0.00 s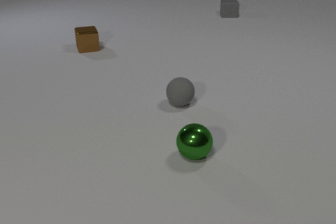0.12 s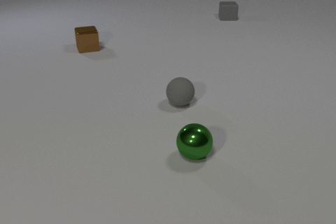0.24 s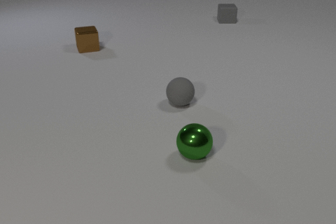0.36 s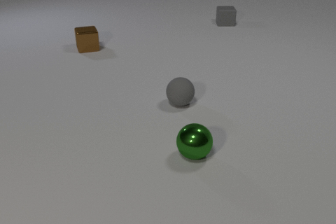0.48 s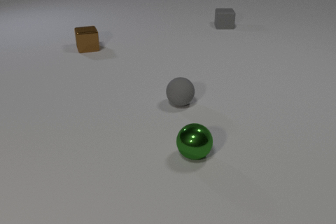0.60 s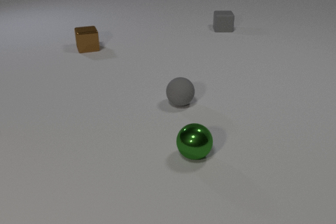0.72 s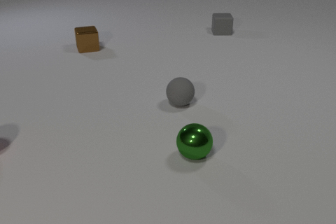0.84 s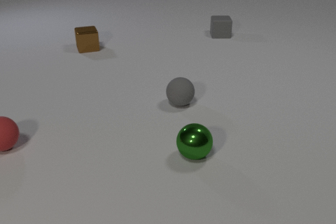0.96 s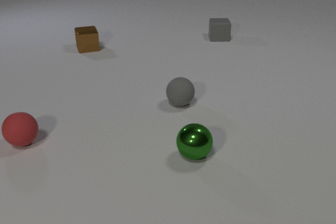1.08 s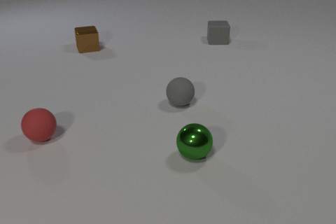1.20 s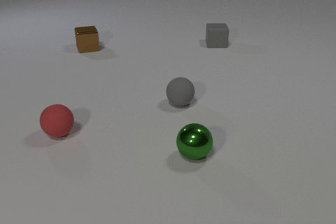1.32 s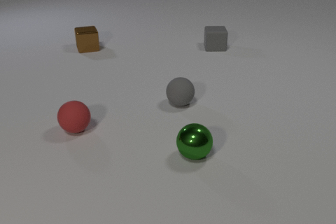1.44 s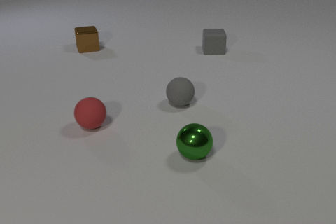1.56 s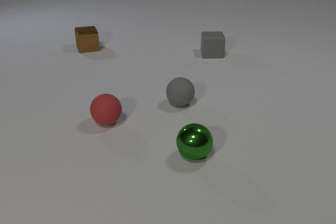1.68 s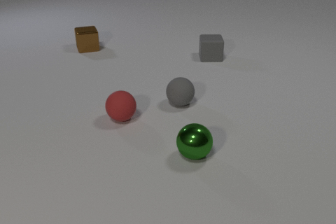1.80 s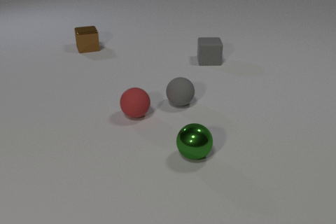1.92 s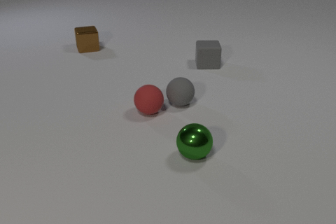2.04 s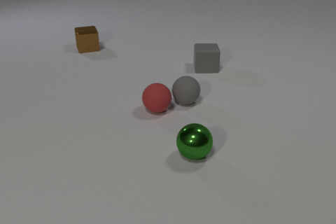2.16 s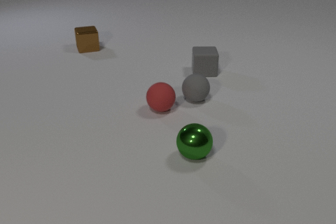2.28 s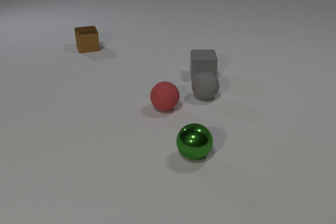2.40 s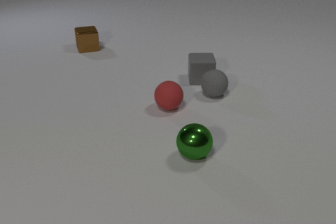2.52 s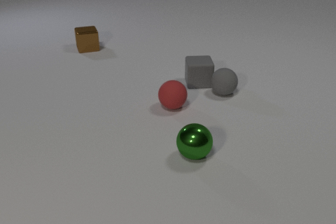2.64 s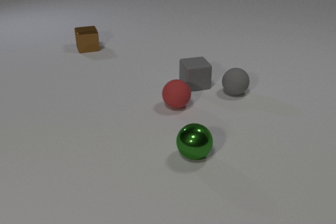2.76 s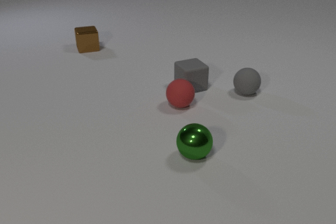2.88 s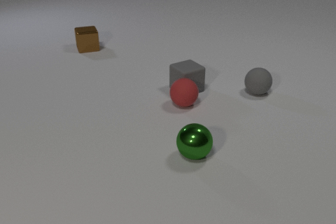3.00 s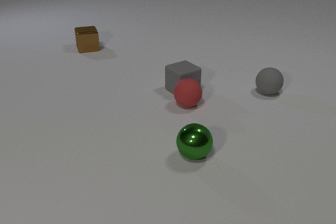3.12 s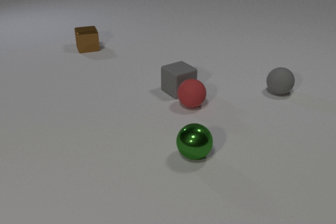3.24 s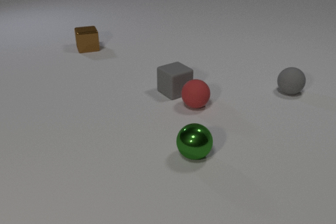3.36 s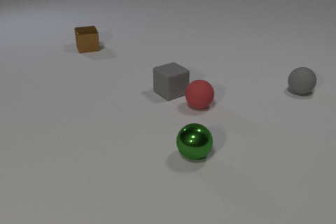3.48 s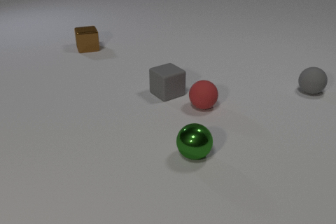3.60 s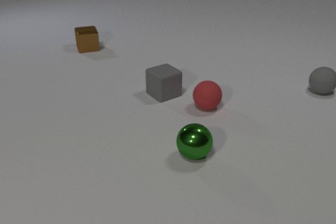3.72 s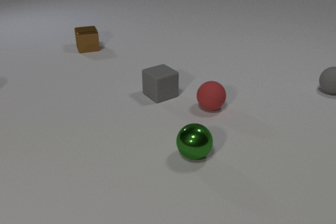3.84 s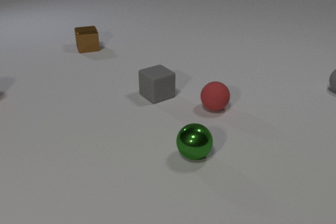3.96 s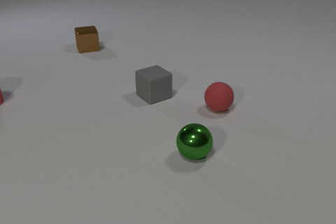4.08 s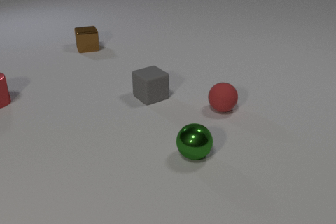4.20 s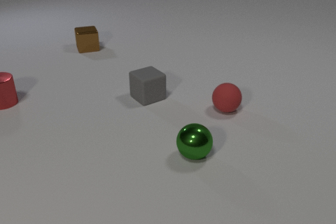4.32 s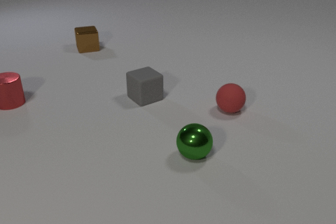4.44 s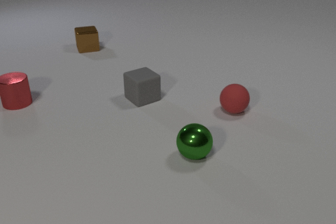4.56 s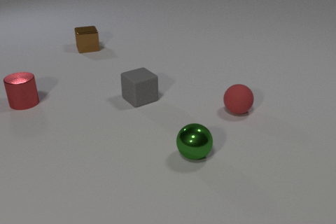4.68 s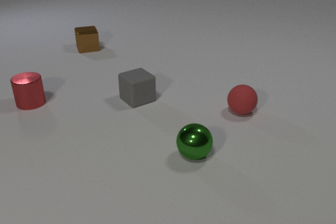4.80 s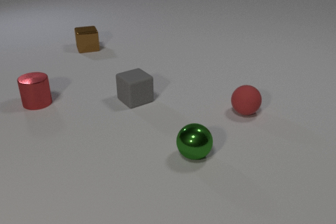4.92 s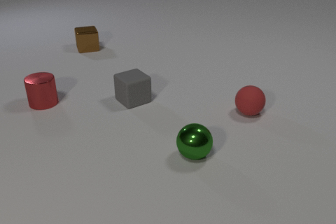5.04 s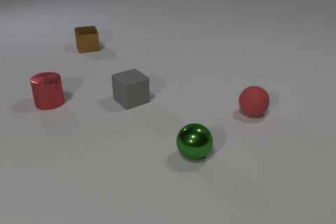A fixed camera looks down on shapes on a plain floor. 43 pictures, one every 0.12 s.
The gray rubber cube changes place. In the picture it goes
toward the camera.
The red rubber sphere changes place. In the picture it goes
to the right.
0.00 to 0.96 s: The red rubber sphere comes in at the left edge, rolls to the right. The gray rubber cube slides toward the camera.
0.96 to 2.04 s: The red rubber sphere rolls to the right. The gray rubber sphere moves, and ends about where it began. The gray rubber cube slides toward the camera. The red rubber sphere and the gray rubber sphere collide.
2.04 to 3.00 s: The red rubber sphere rolls to the right. The gray rubber sphere rolls to the right and away from the camera. The gray rubber cube slides toward the camera and to the left, spins counterclockwise seen from above by about 30 degrees, its near face sliding to the right. The gray rubber sphere and the gray rubber cube collide. The red rubber sphere and the gray rubber cube collide.
3.00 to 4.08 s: The red rubber sphere rolls to the right. The gray rubber sphere rolls to the right and away from the camera, leaves at the right edge. The gray rubber cube slides to the left and toward the camera. The red metal cylinder comes in at the left edge, slides to the right.
4.08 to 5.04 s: The red rubber sphere rolls to the right. The gray rubber cube slides to the left. The red metal cylinder slides to the right.
What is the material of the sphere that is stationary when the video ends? metal.
How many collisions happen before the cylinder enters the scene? 3.
What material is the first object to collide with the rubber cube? rubber.
